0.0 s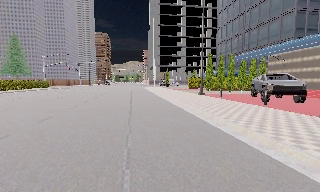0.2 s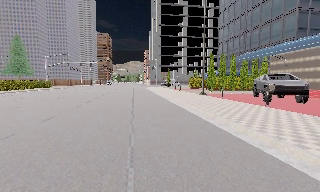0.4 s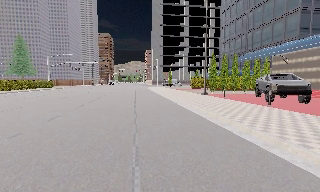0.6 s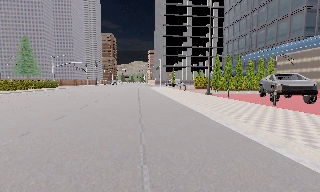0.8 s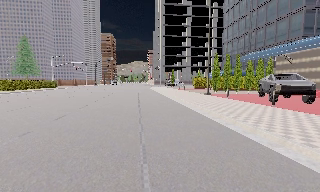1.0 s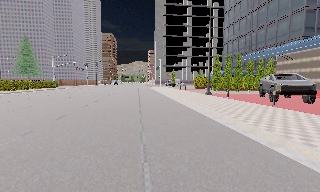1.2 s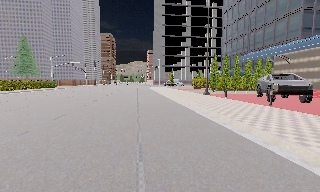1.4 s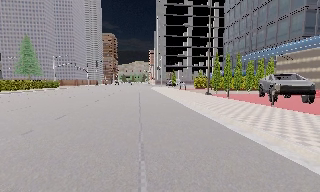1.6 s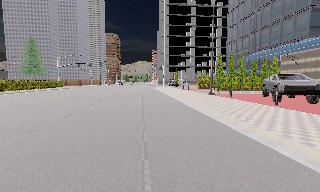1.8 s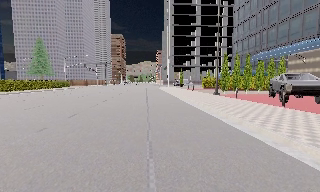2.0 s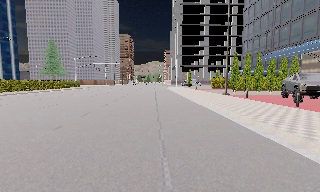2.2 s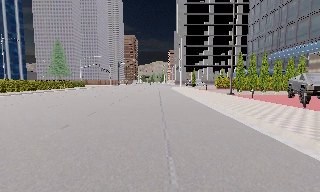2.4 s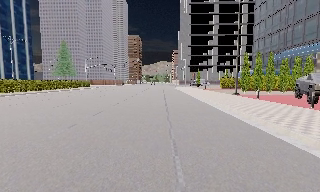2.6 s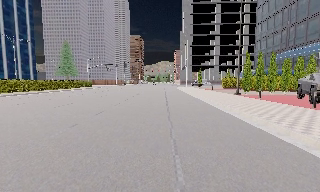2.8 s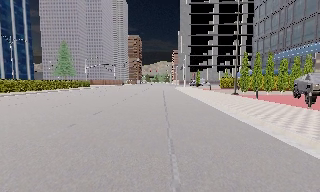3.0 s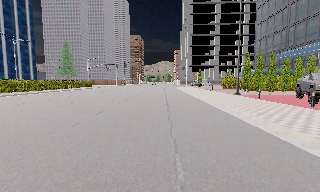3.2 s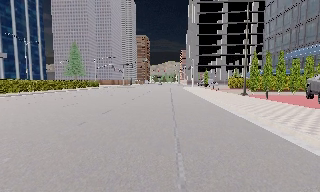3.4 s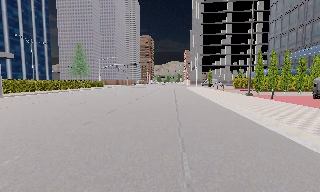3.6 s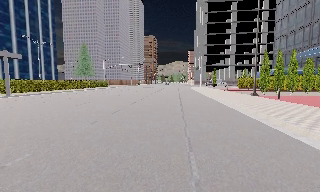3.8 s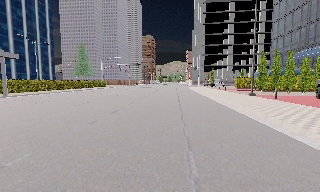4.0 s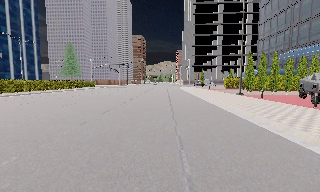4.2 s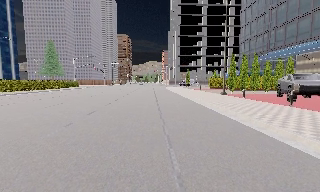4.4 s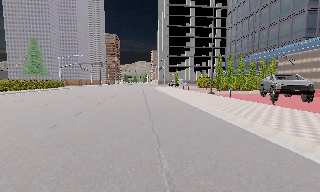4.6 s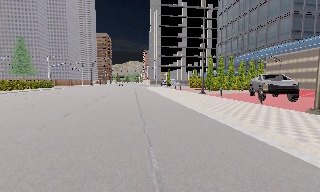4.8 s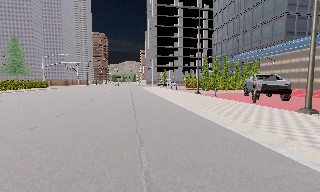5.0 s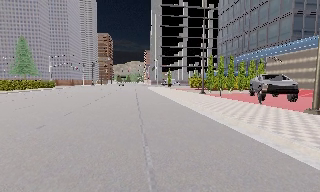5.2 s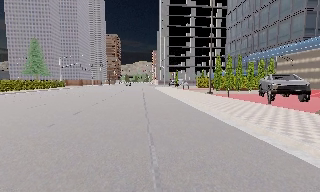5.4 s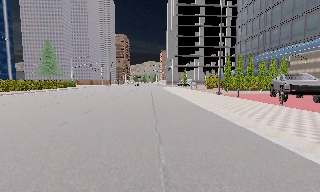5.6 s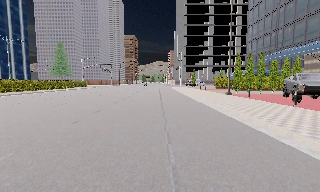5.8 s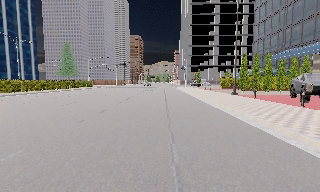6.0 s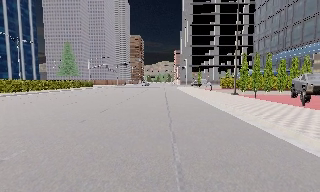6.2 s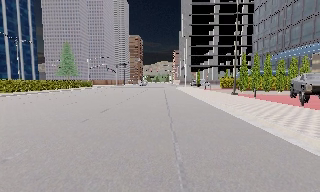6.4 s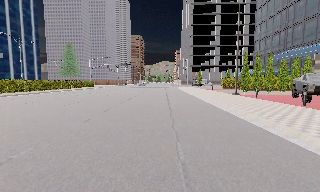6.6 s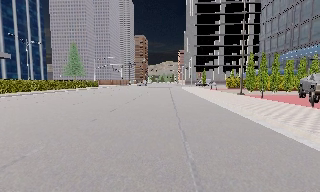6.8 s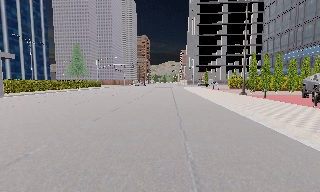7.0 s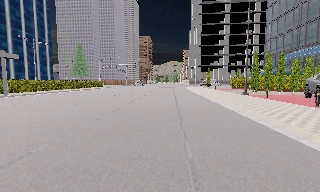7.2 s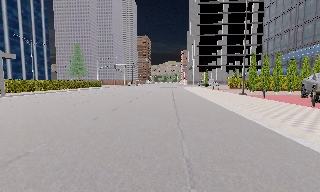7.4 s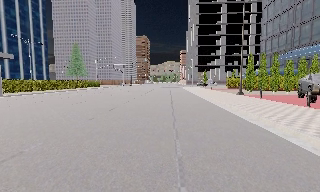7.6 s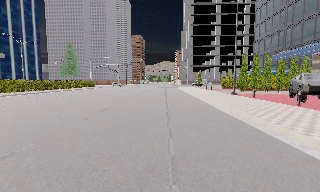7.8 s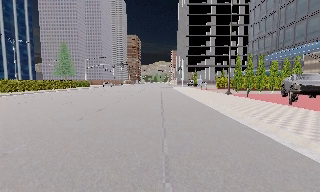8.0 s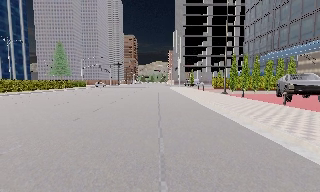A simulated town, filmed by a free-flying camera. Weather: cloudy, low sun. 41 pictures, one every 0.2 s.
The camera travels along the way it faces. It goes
backward.
0.0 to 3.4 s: The camera pans to its left, which is counterclockwise from overhead, by about 15 degrees. It travels backward, about 1 m, so what stands in front gets smaller.
3.4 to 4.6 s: The camera swings to its right by about 15 degrees, and the scene slides to the left.
4.6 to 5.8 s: The scene slides to the right, as the camera pans about 10 degrees to its left.
5.8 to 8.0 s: The camera shifts only a little, or ends up much as it began.
The film runs backward here.
